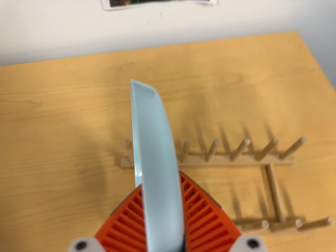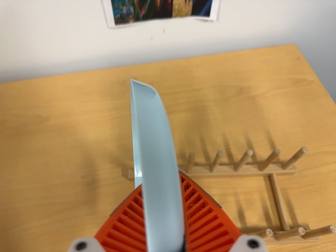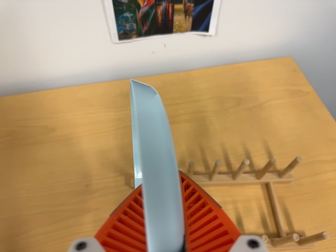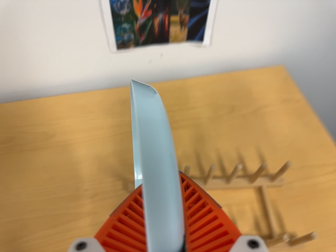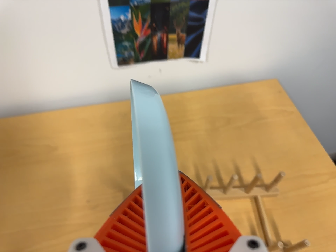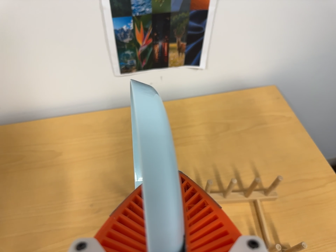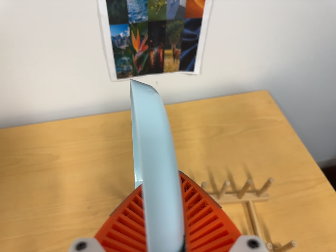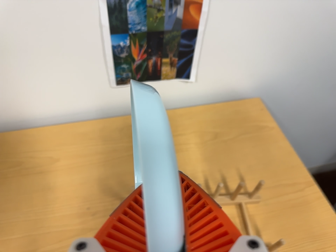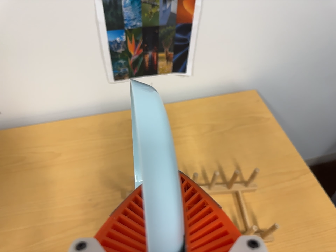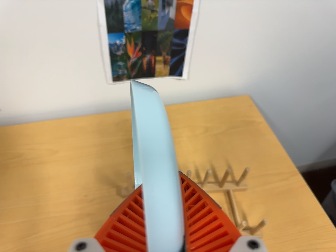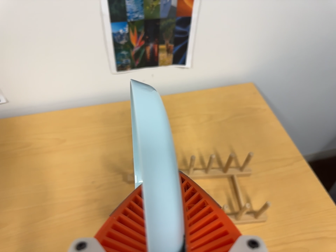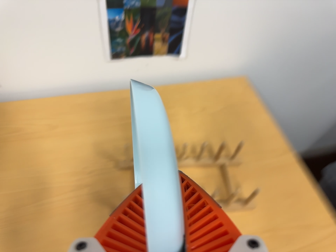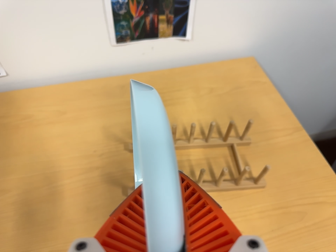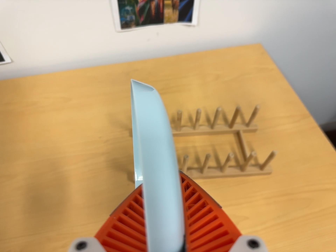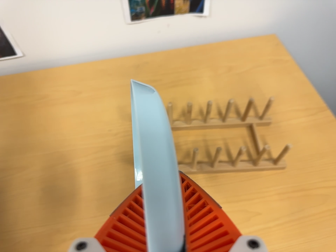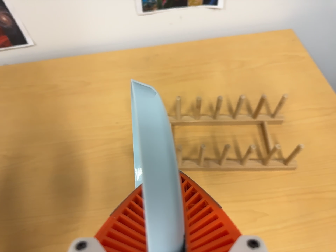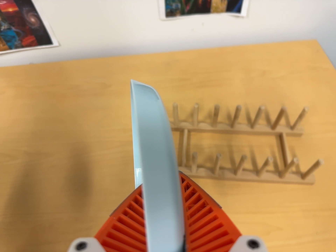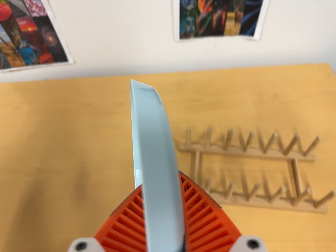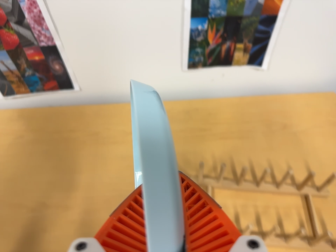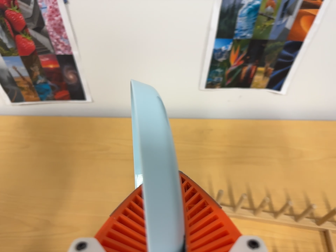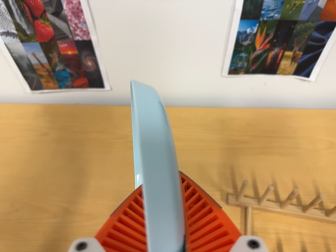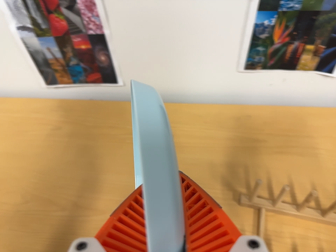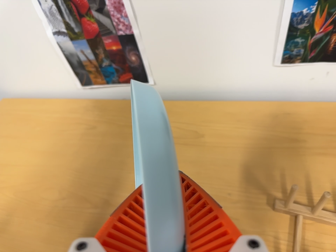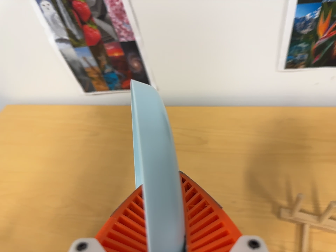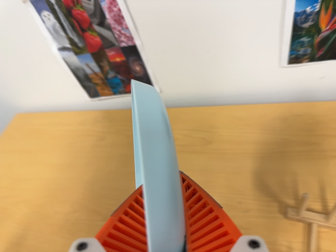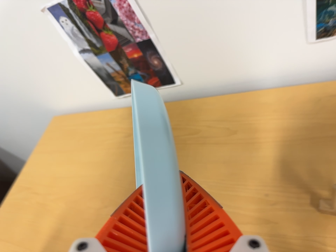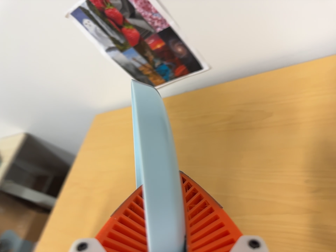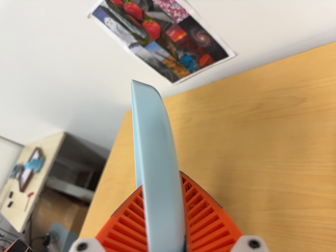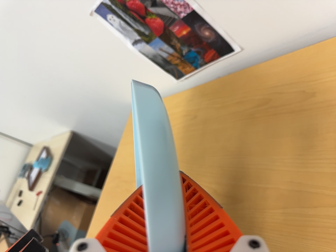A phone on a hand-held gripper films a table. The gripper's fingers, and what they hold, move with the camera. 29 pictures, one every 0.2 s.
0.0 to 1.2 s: The camera travels backward, about 10 cm, so what stands in front gets smaller. Its aim tips toward the top of its view by about 10 degrees, and the scene shifts downward.
1.2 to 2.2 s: The camera travels backward and toward the bottom of its view, about 10 cm, so what stands in front gets smaller.
2.2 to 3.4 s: The camera swings to its left by about 15 degrees, and the scene slides to the right.
3.4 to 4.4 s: The camera pans to its left by about 15 degrees. It travels forward, to its left and toward the top of its view, about 10 cm, so what stands in front looms larger.
4.4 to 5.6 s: The camera pans to its left by about 35 degrees. It travels to its right, about 14 cm. It rolls about its line of sight by about 15 degrees, and the scene rotates counterclockwise.
The film runs backward here.
